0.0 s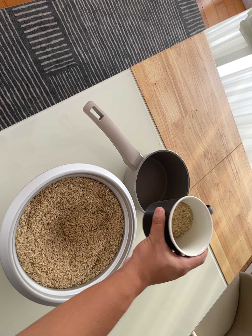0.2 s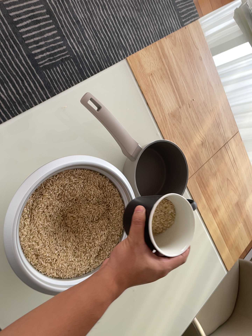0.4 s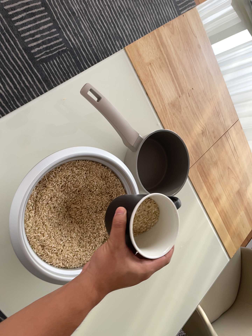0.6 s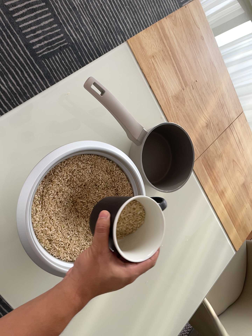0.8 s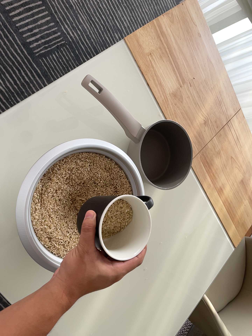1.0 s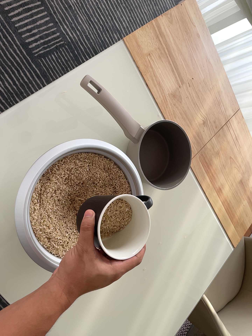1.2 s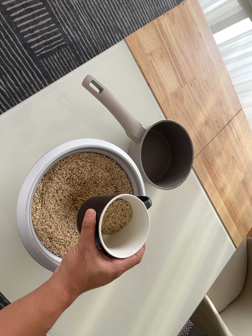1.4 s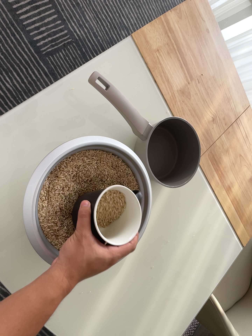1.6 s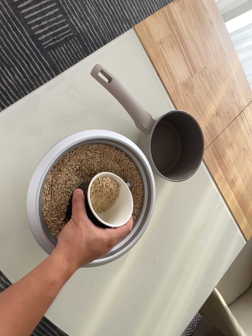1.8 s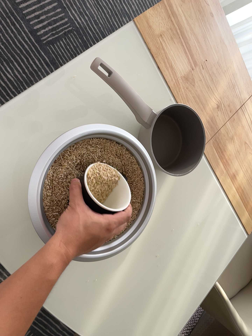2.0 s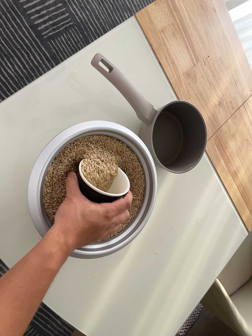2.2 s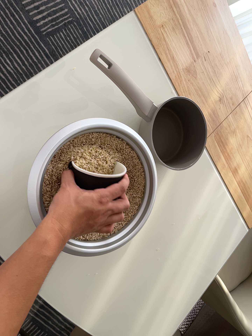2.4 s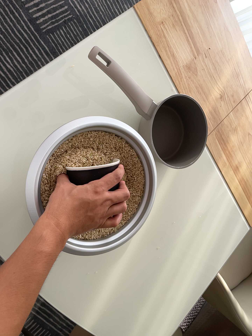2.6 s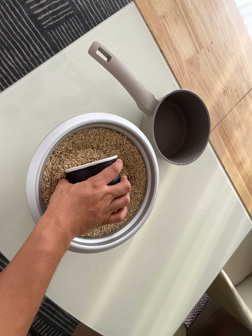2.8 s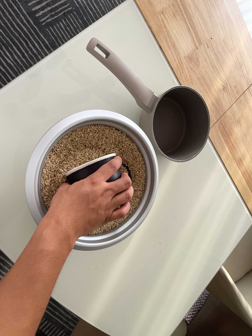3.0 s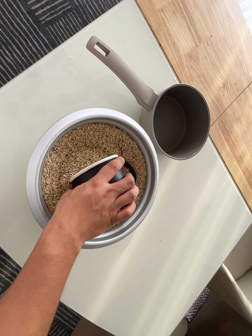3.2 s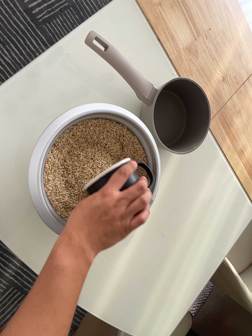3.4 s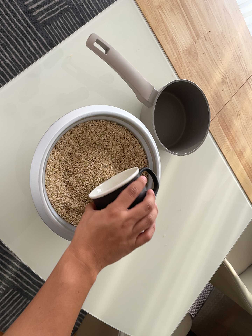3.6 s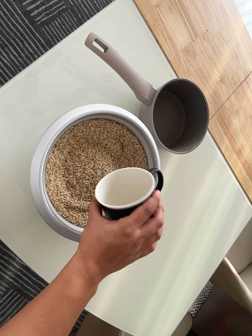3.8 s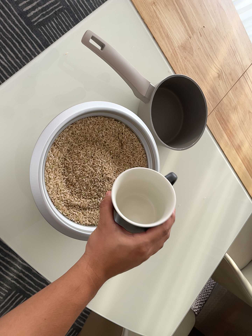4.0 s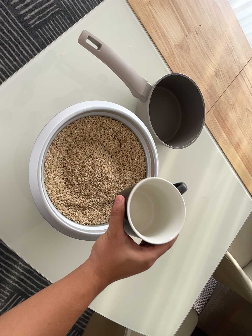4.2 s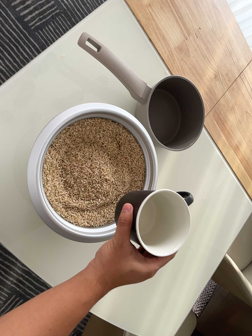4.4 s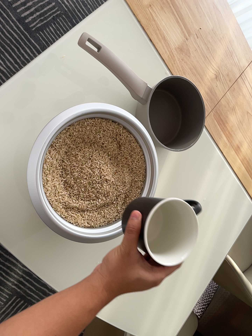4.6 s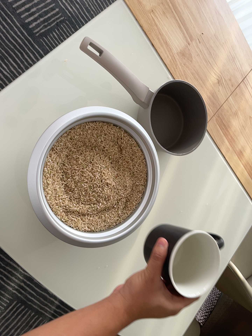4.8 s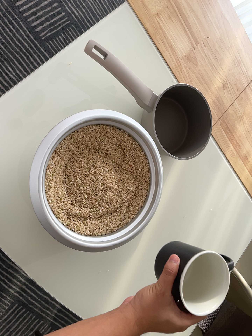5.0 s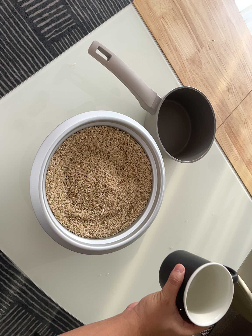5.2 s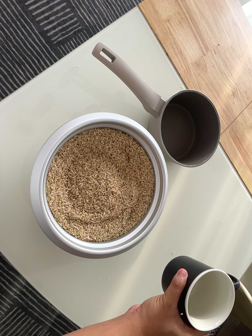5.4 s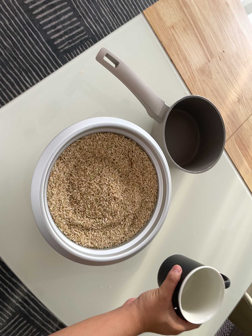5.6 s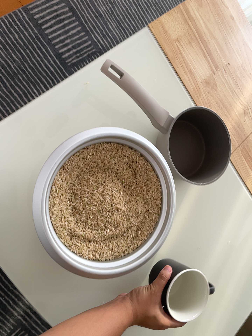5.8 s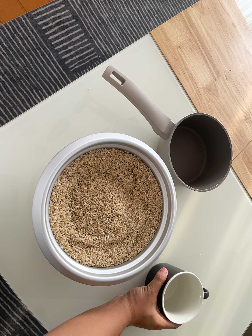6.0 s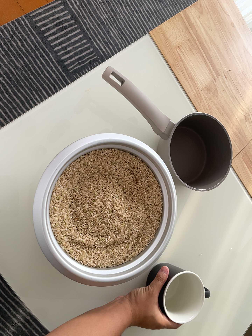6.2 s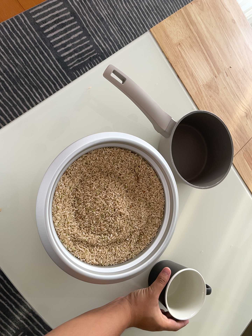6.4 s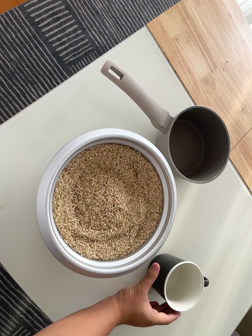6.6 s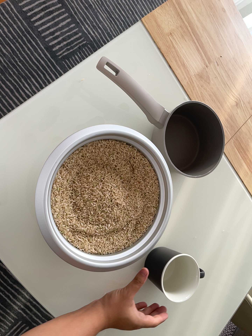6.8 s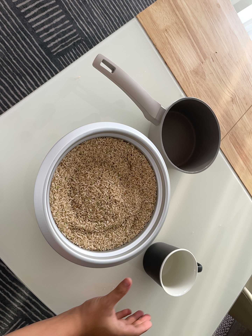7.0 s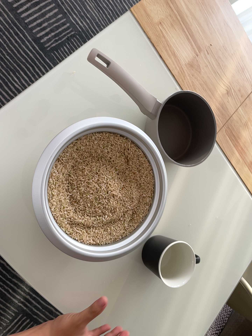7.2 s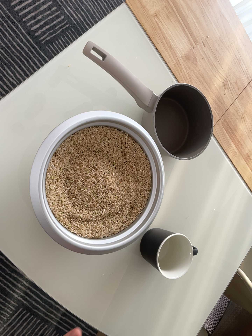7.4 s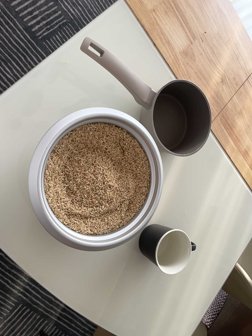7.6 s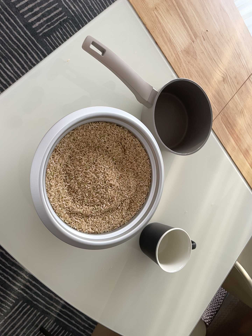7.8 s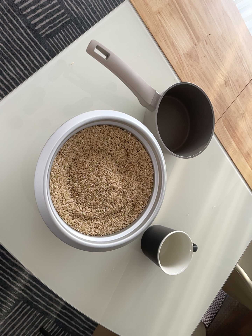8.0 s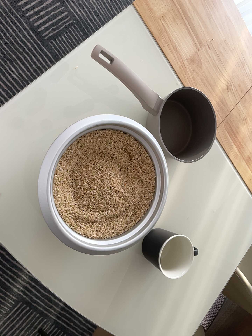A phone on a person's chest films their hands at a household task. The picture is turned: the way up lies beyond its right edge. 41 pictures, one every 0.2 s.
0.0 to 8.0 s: The camera's aim tips toward the bottom of its view by about 10 degrees, and the scene shifts upward. It rolls about its line of sight by about 10 degrees, and the scene rotates counterclockwise.
The film runs backward here.
